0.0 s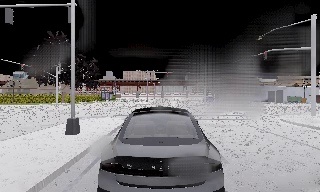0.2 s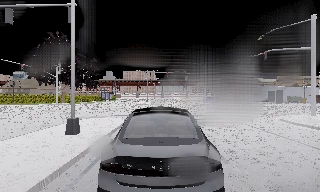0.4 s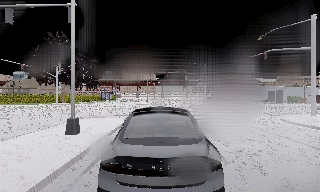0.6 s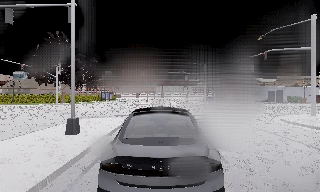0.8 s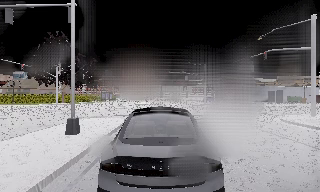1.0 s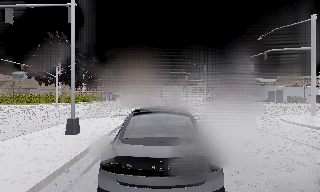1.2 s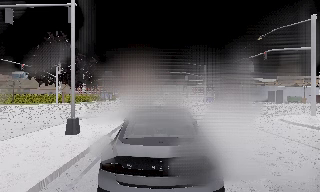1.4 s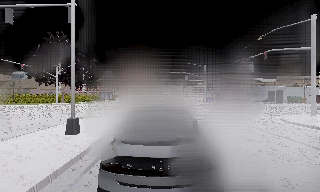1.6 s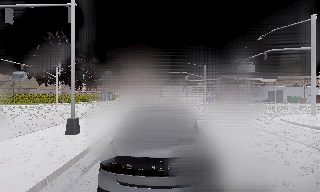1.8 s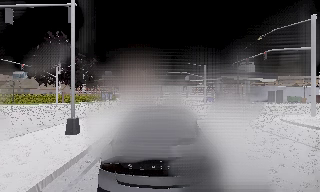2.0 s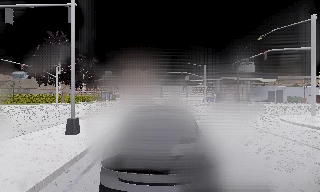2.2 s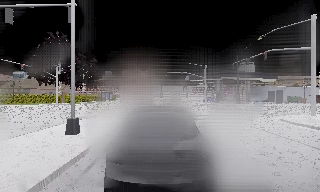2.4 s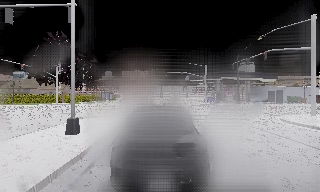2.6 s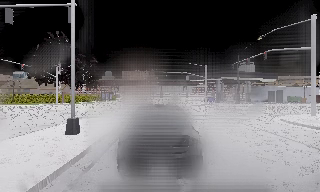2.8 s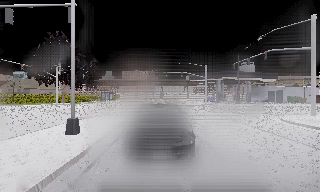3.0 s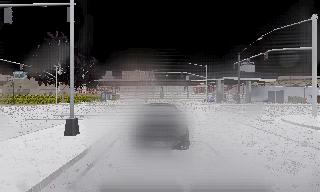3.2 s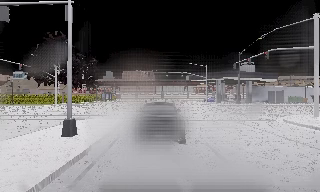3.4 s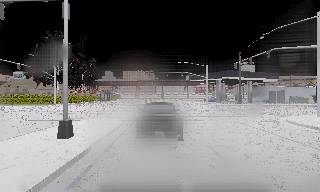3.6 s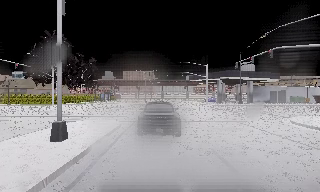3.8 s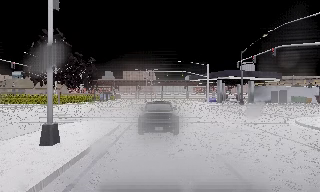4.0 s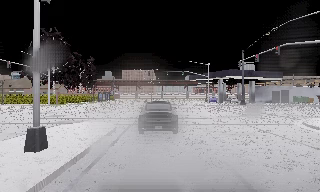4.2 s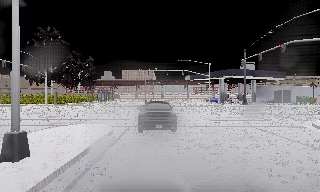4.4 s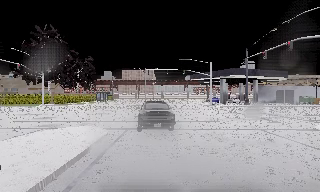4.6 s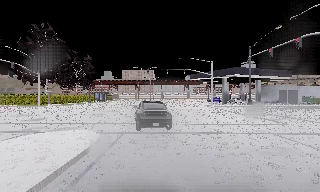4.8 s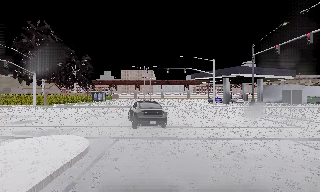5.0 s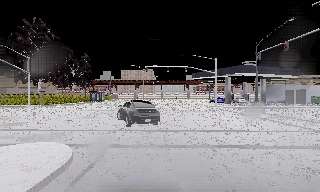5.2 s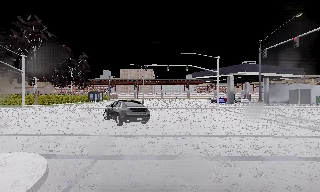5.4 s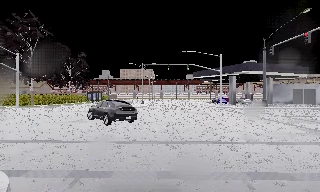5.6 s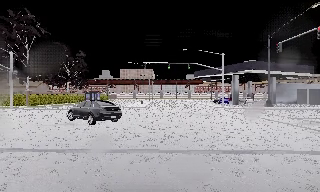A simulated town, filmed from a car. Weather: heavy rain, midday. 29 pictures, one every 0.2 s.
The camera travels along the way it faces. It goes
forward.
0.0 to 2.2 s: The camera keeps its place and its aim.
2.2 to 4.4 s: The camera travels forward, about 3.5 m, so what stands in front looms larger. It gains speed.
4.4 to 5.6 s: The camera travels forward, about 6 m, so what stands in front looms larger.
The film runs forward here.
